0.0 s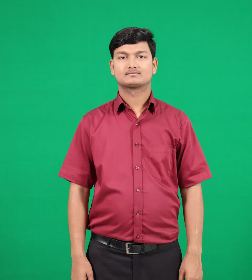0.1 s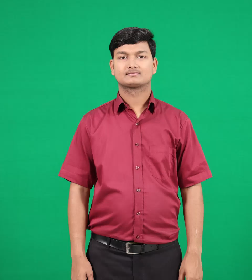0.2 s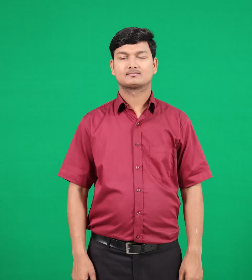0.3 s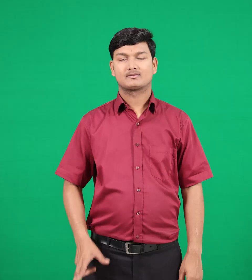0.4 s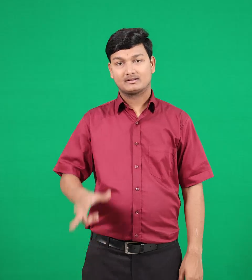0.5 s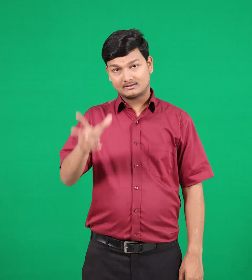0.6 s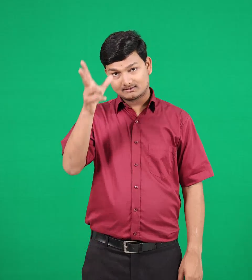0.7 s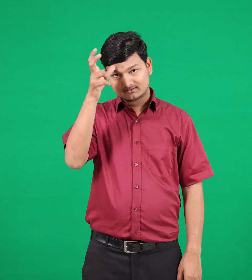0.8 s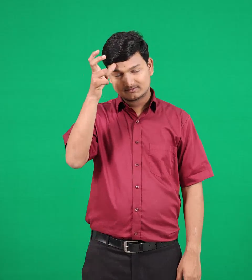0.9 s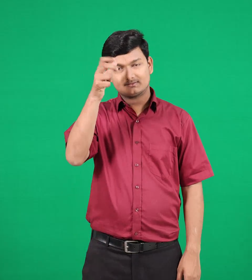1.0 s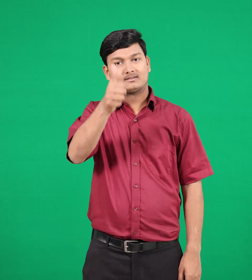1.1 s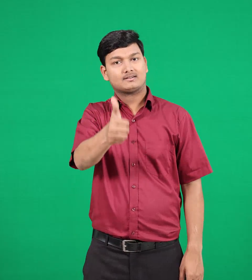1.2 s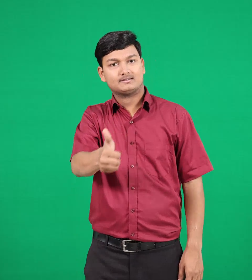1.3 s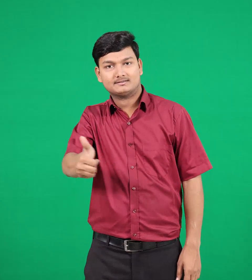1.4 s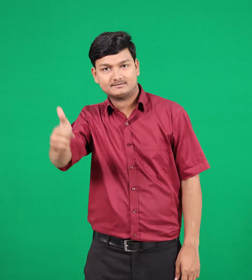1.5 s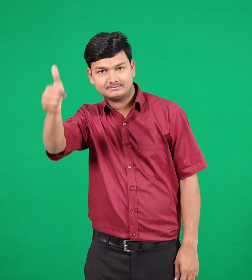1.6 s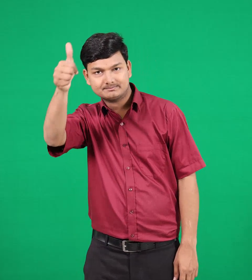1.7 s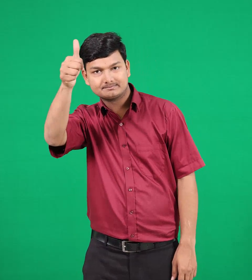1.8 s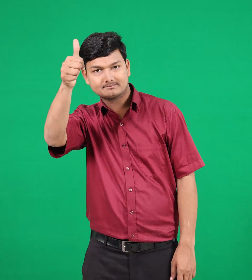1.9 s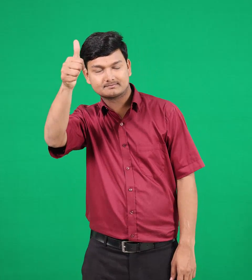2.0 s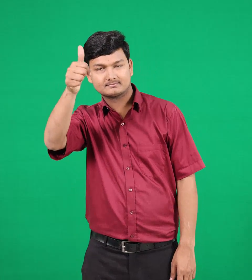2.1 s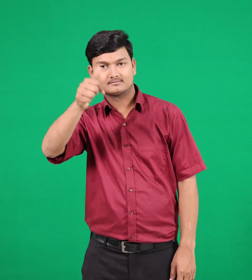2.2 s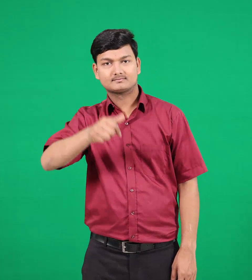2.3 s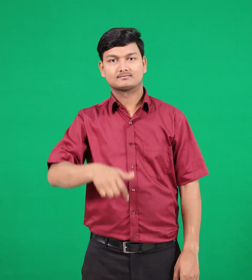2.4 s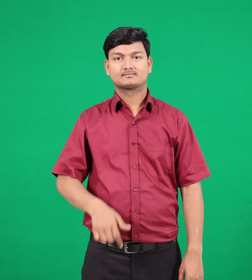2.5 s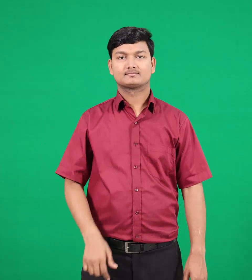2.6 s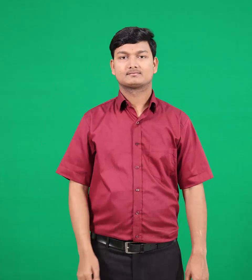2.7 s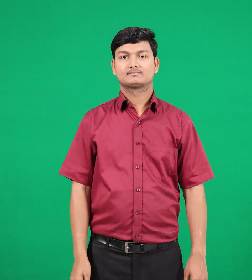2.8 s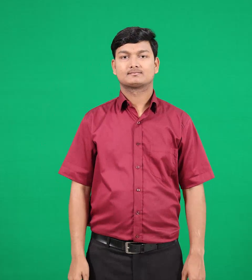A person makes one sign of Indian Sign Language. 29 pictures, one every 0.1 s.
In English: satan
